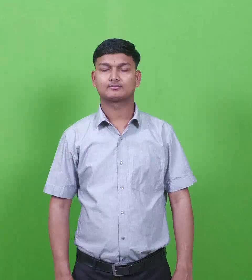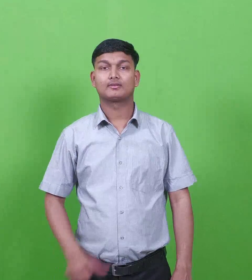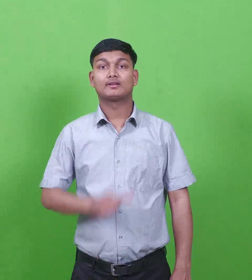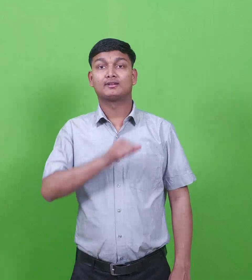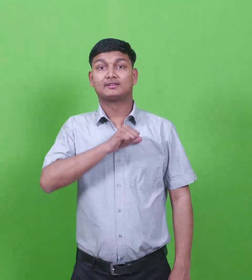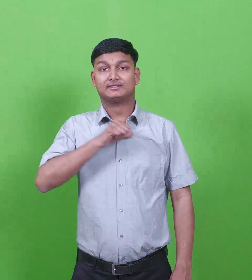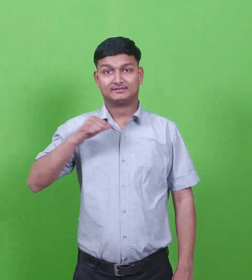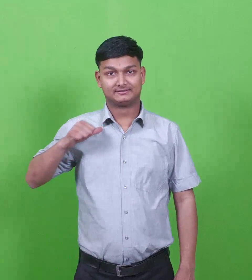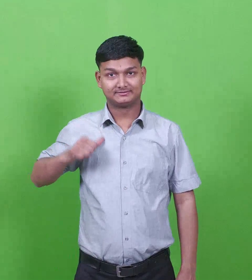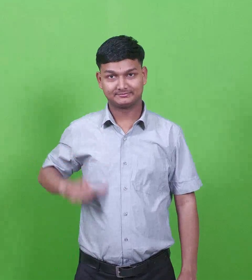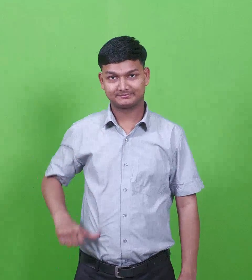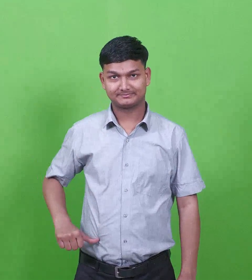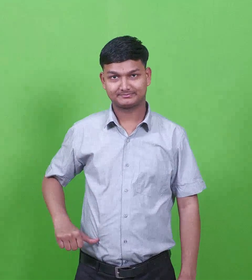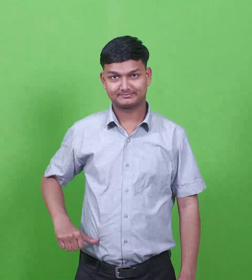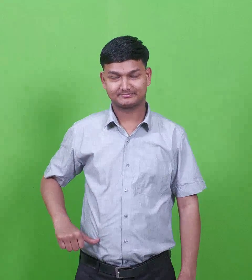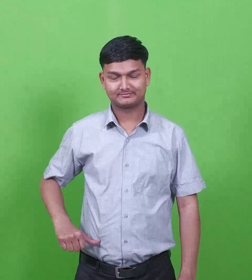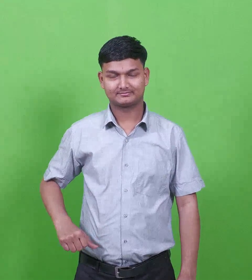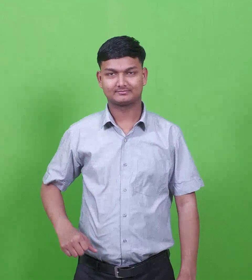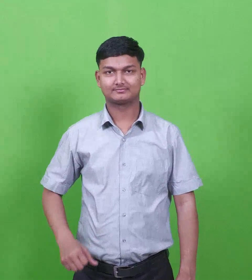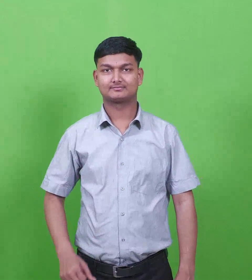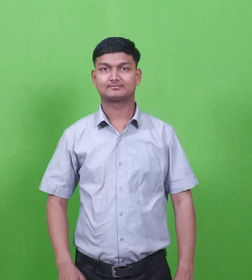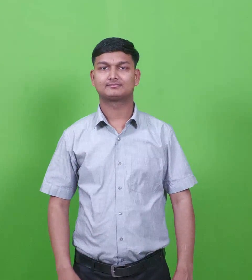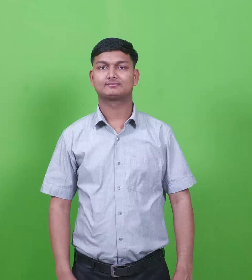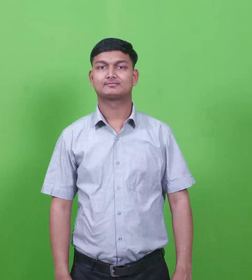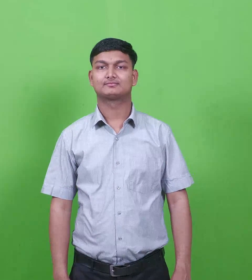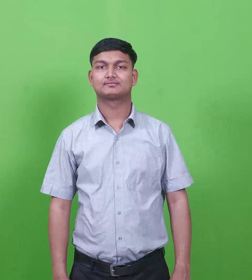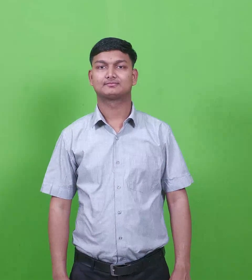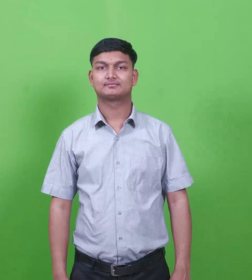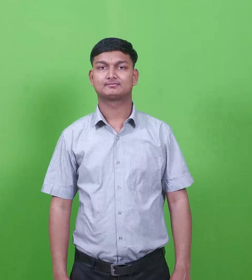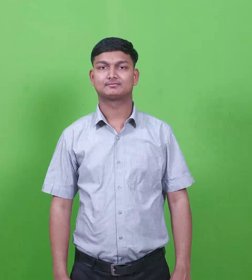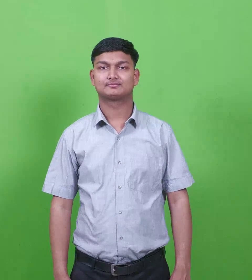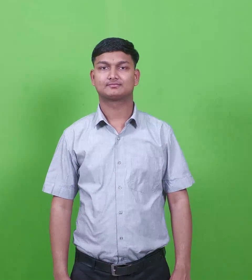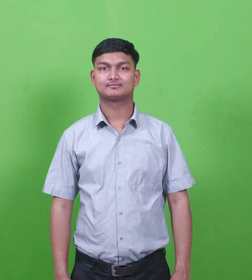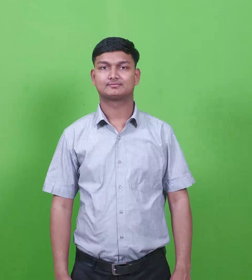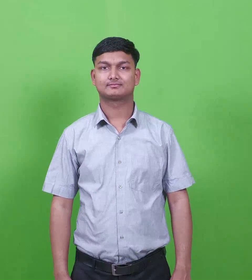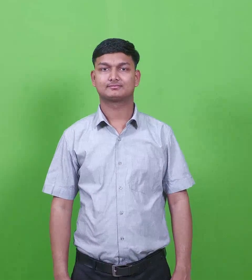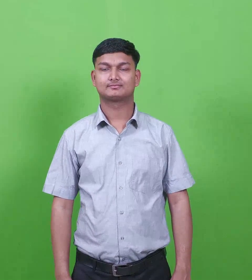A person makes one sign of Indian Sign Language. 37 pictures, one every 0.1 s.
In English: aaron
